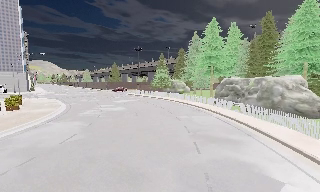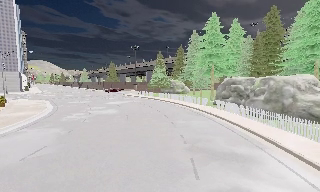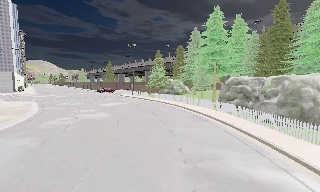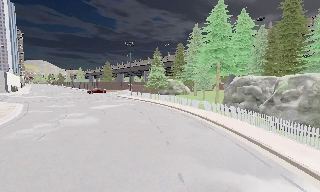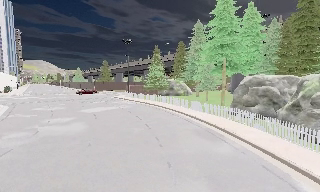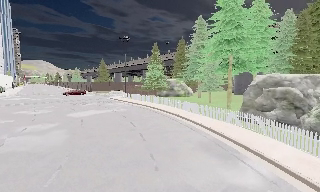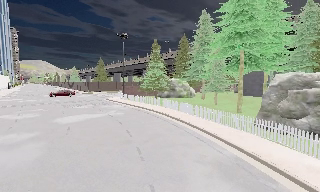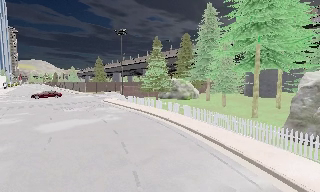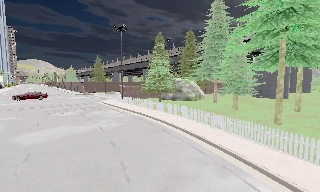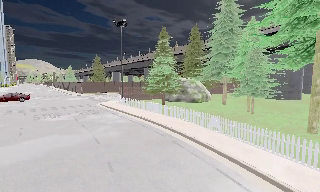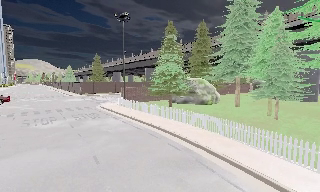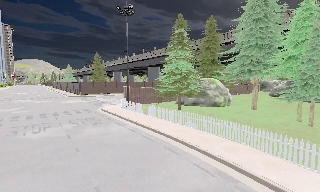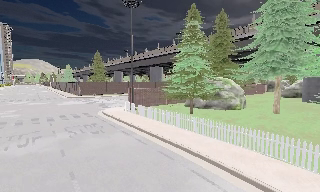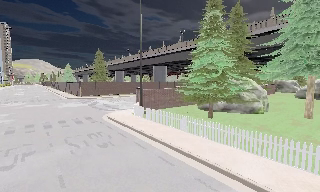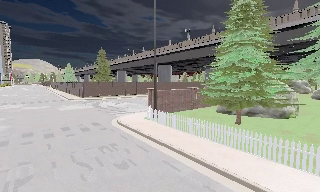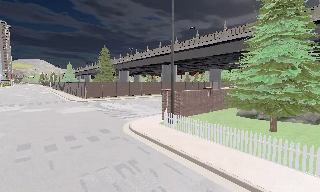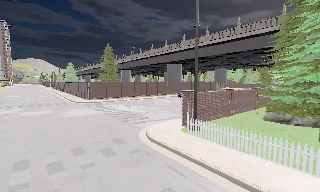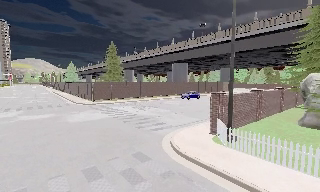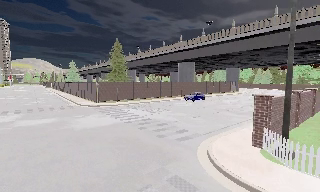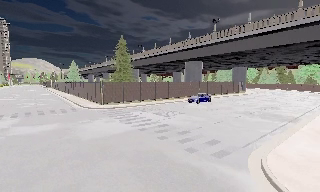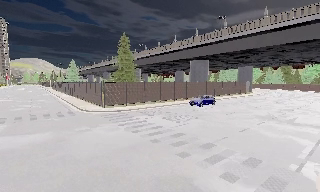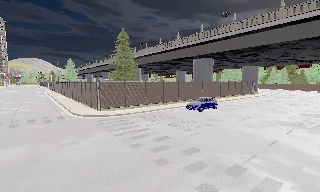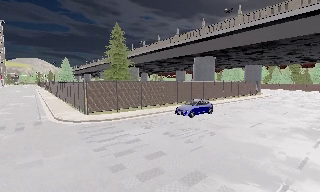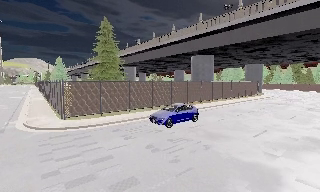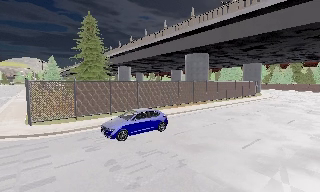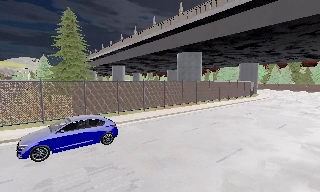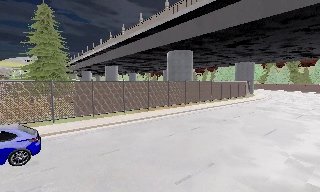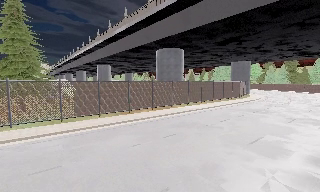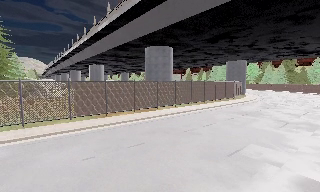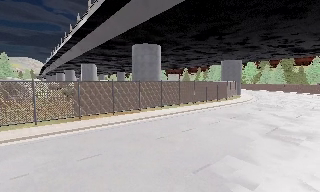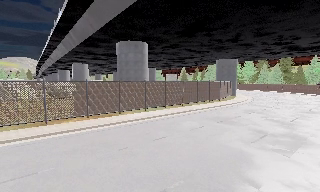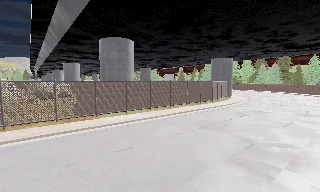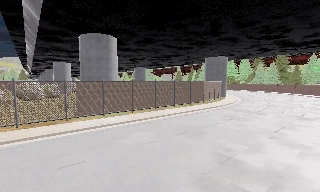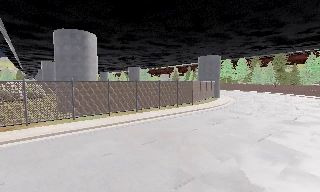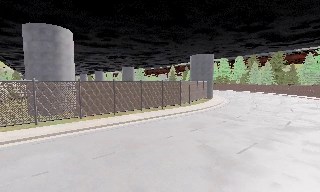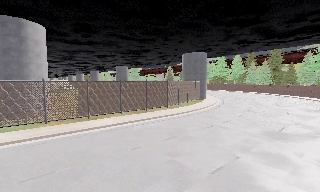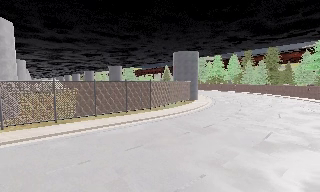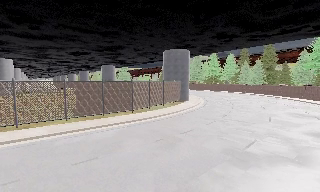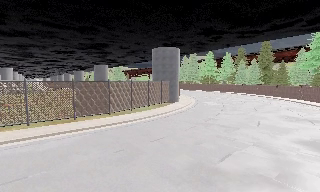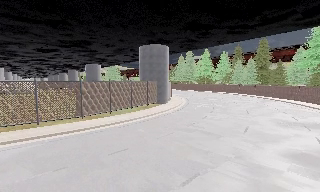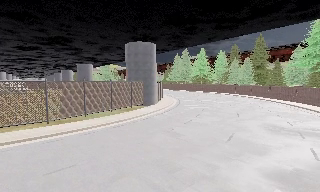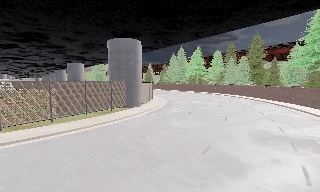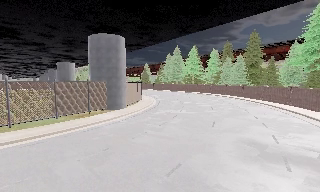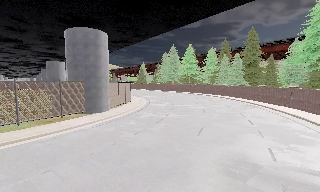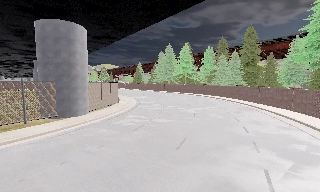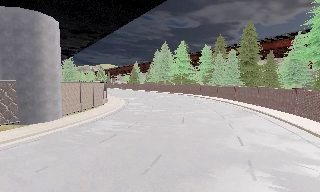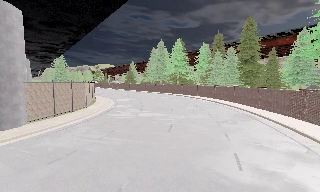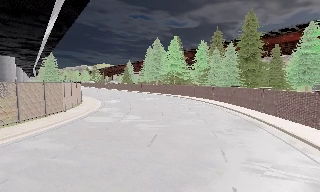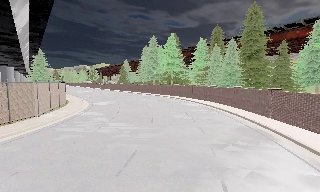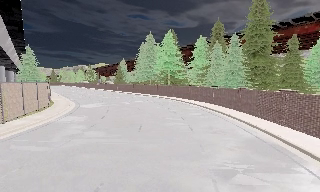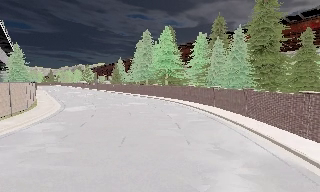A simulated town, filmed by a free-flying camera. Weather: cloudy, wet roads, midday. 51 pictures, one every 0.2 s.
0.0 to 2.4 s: The camera travels forward, about 25 m, so what stands in front looms larger.
2.4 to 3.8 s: The camera travels forward and to its left, about 16 m, so what stands in front looms larger.
3.8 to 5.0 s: The camera travels forward, about 12 m, so what stands in front looms larger.
5.0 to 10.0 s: The camera travels forward and to its right, about 60 m, so what stands in front looms larger.
The film runs forward here.
